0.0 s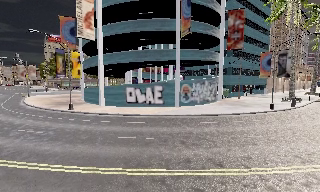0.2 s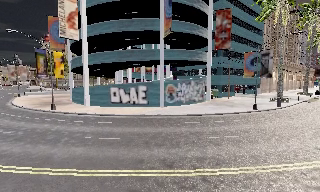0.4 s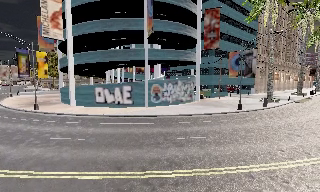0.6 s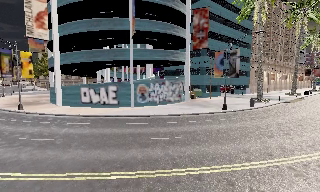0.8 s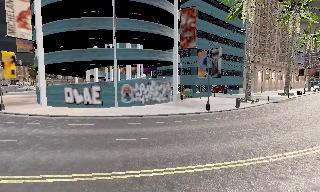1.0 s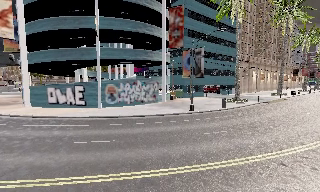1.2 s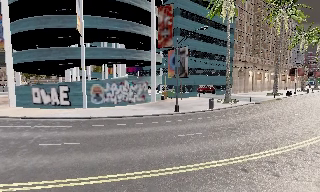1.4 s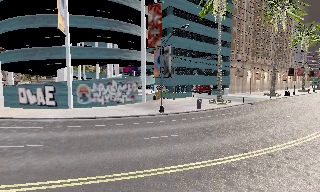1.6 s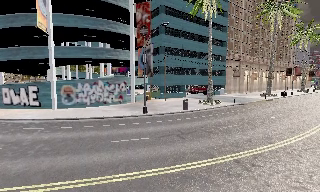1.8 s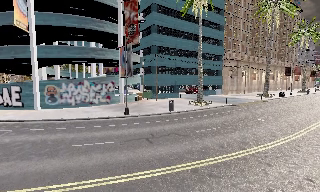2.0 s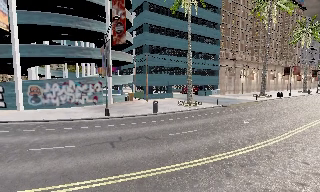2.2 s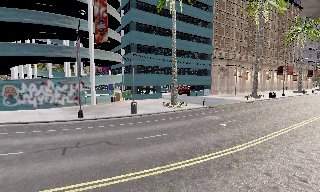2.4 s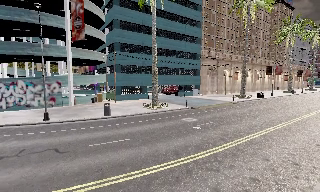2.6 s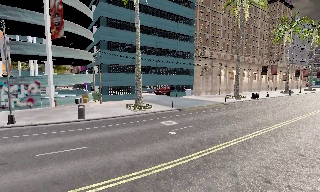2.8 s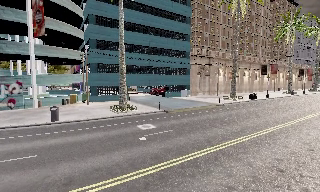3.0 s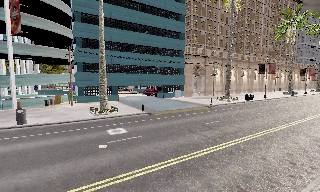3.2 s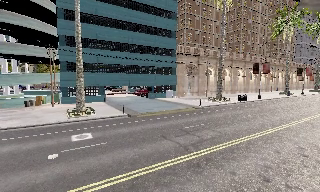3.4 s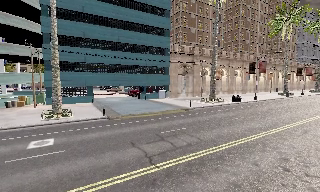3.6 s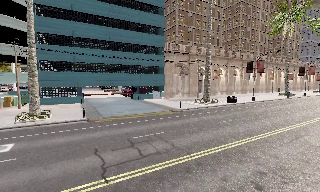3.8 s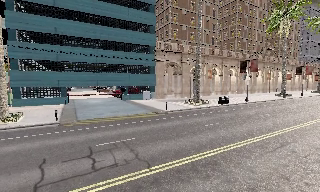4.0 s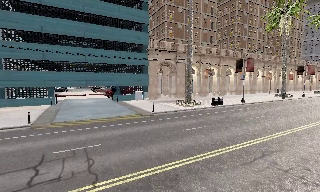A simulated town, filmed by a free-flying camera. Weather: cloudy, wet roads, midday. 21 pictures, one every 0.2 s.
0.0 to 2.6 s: The camera travels to its right, about 25 m, so close, fixed things drift to the left.
2.6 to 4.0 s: The camera travels to its right and forward, about 15 m, so close, fixed things drift to the left.
The film runs forward here.
